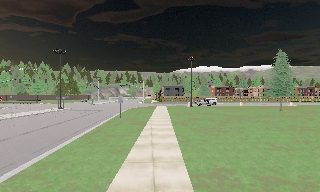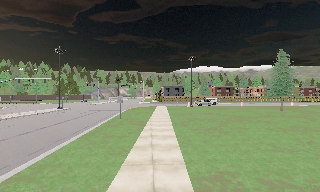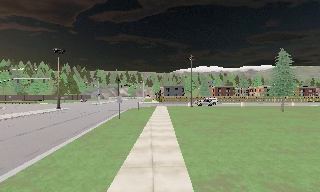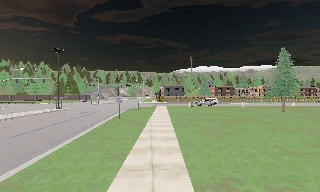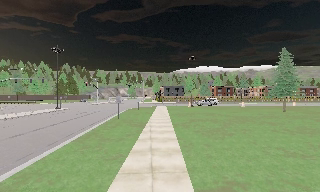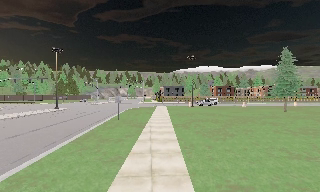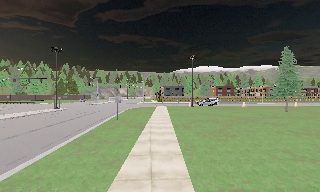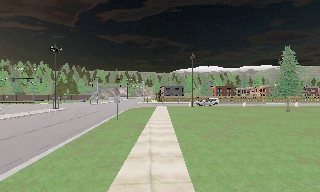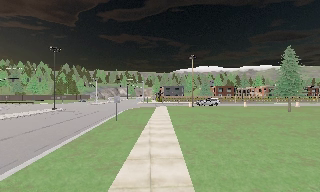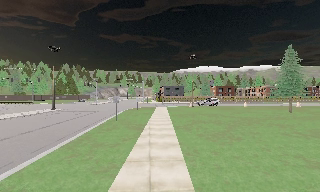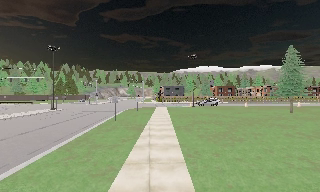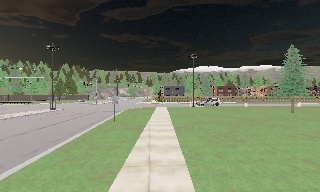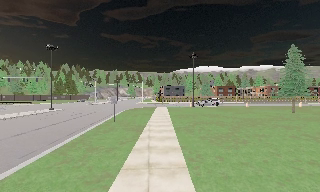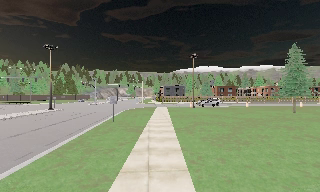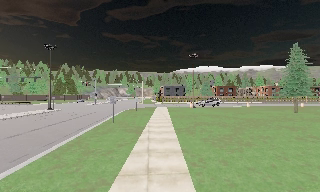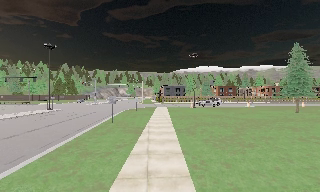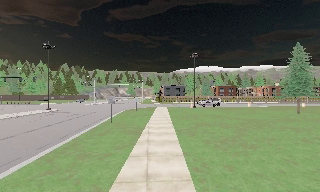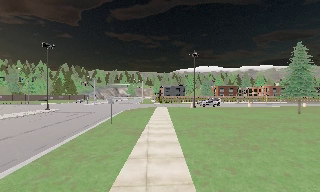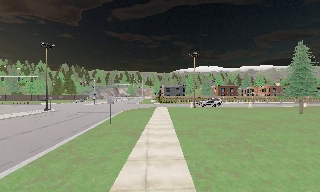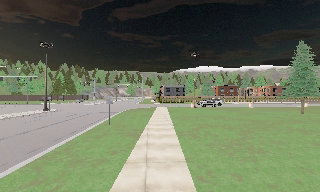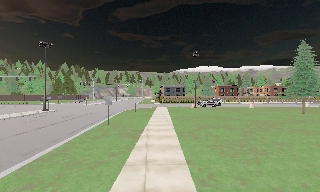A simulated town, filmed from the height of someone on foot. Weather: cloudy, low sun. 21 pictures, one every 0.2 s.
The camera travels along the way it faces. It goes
forward.
0.0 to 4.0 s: The camera travels forward, about 4 m, so what stands in front looms larger.
The film runs forward here.
